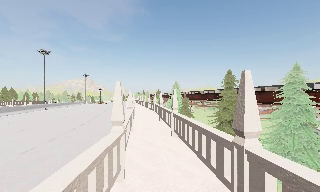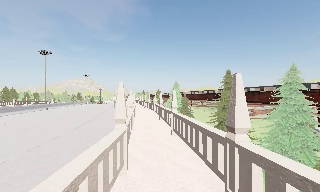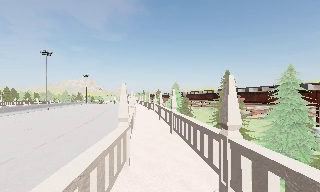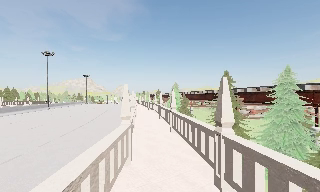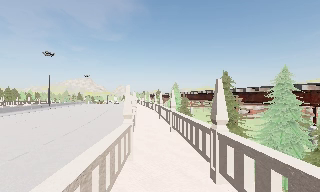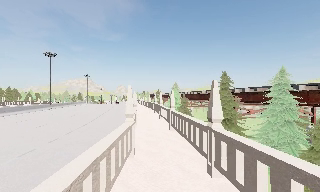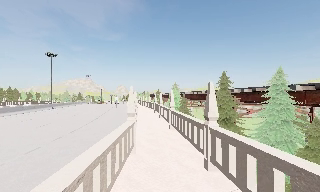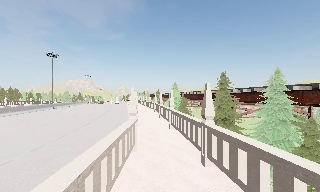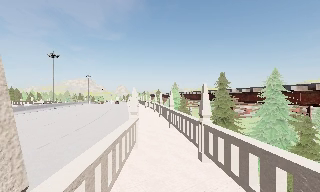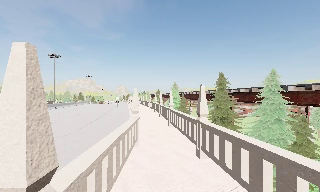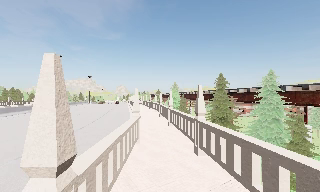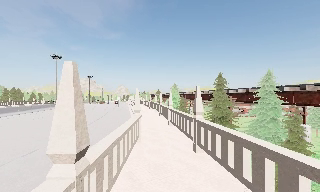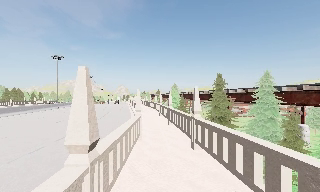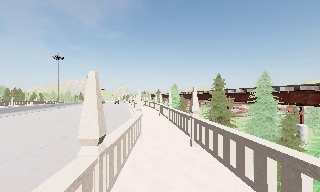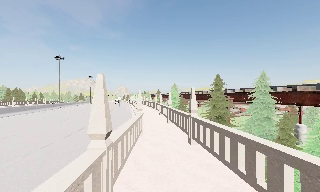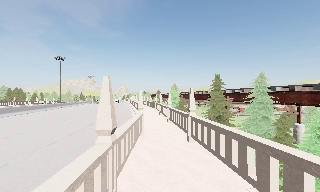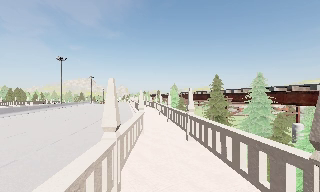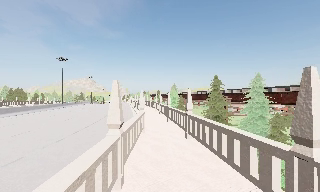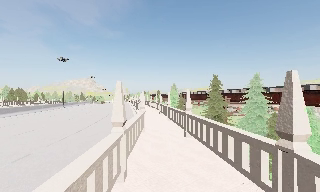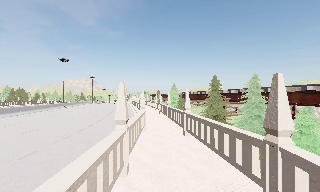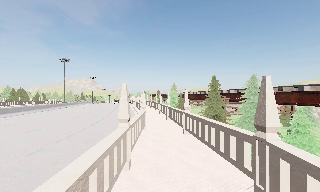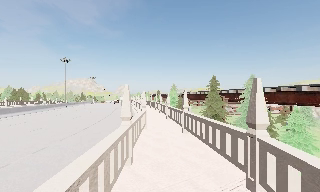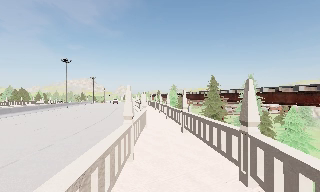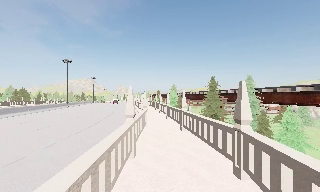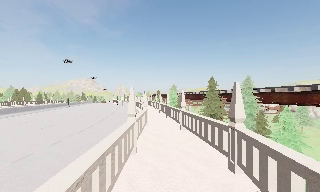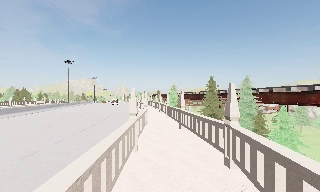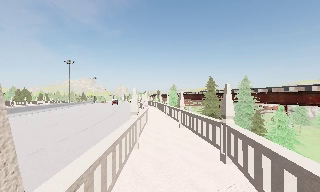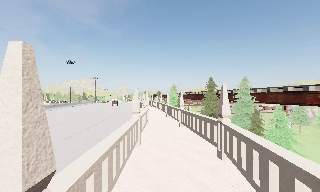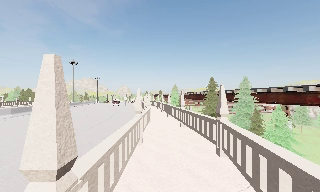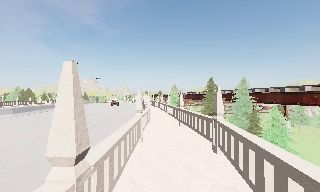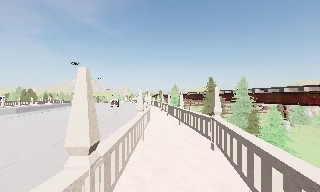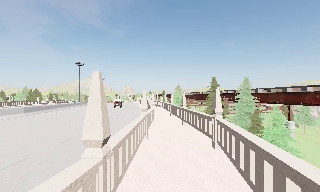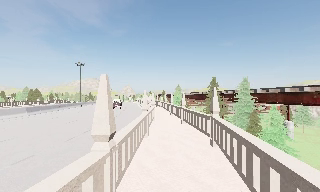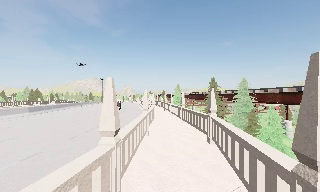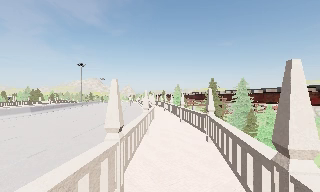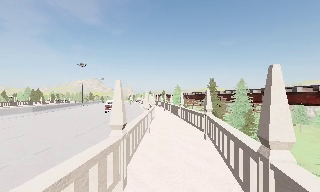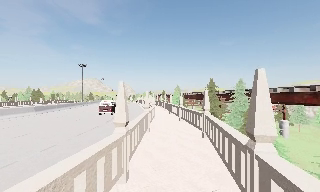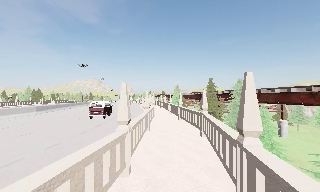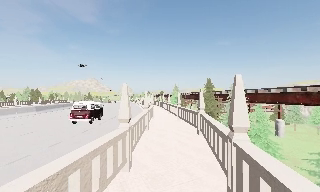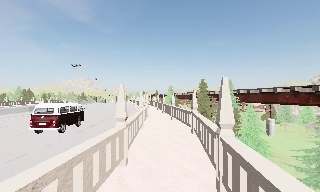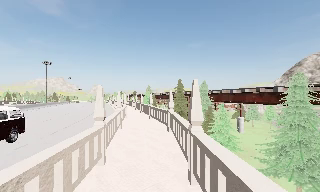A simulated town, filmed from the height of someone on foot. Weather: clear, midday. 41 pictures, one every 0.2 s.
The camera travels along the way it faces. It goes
backward.
0.0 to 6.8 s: The camera travels backward, about 12 m, so what stands in front gets smaller.
6.8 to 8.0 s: The camera swings to its right by about 10 degrees, and the scene slides to the left. It travels backward, about 2 m, so what stands in front gets smaller.
The film runs backward here.
